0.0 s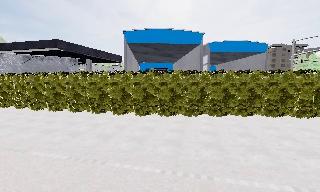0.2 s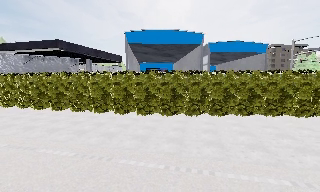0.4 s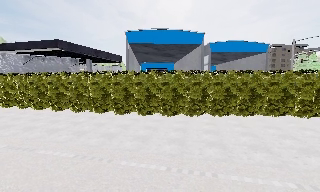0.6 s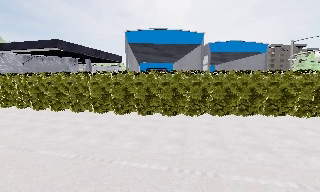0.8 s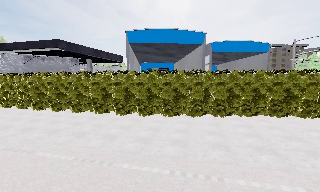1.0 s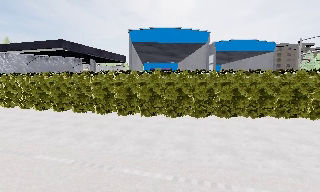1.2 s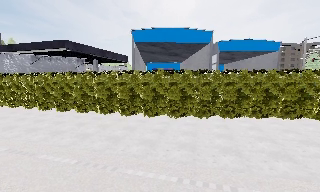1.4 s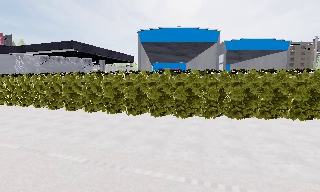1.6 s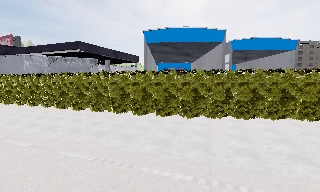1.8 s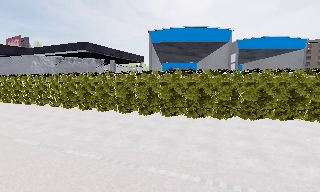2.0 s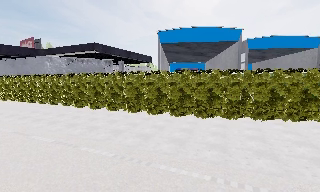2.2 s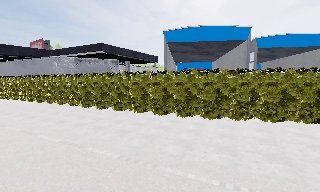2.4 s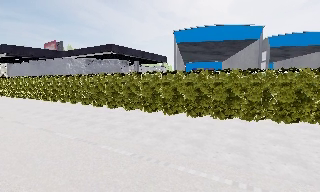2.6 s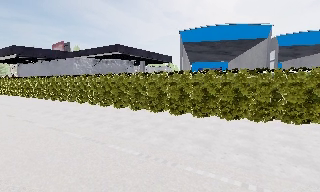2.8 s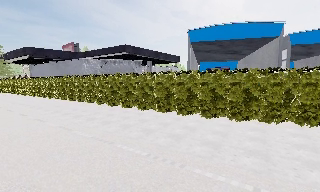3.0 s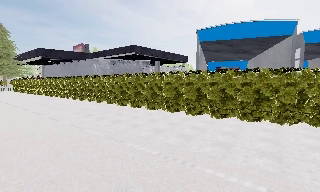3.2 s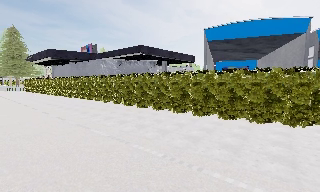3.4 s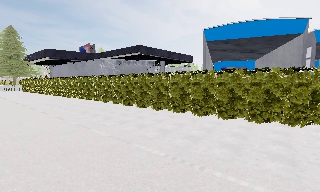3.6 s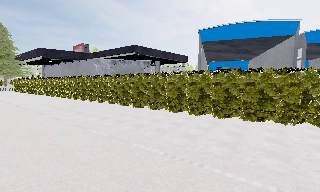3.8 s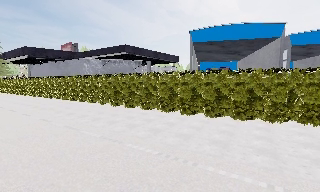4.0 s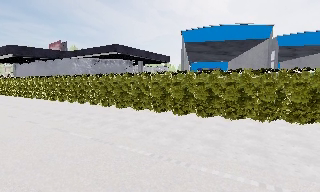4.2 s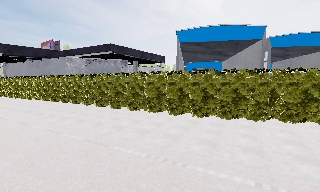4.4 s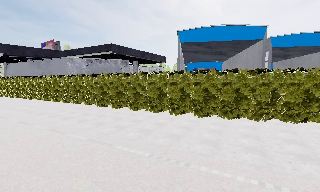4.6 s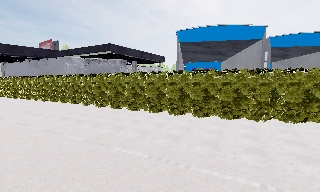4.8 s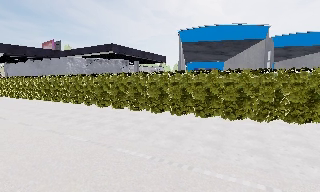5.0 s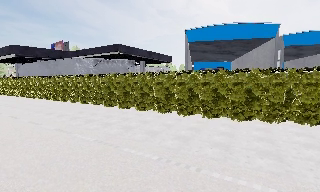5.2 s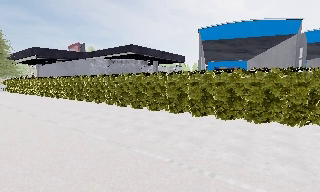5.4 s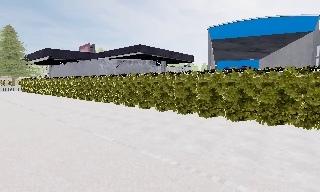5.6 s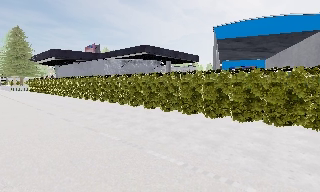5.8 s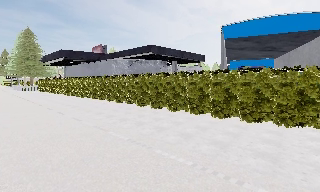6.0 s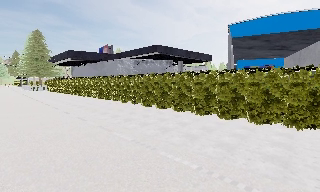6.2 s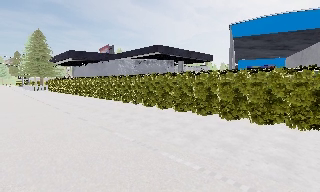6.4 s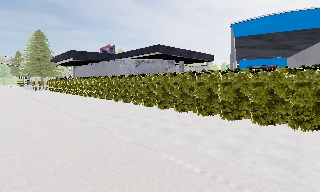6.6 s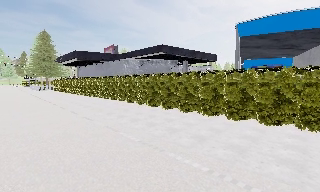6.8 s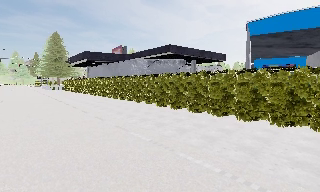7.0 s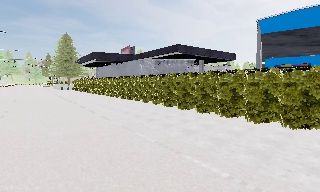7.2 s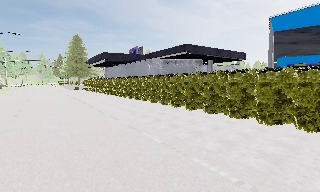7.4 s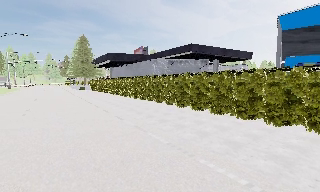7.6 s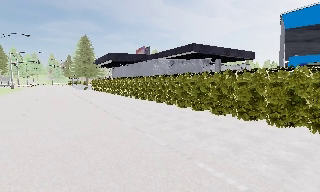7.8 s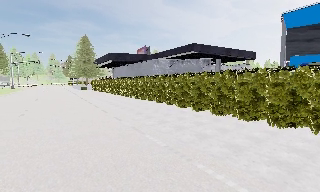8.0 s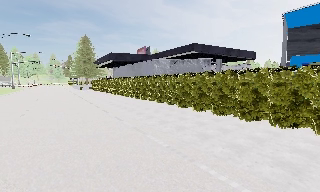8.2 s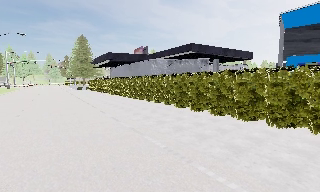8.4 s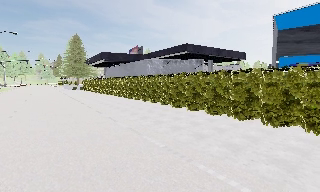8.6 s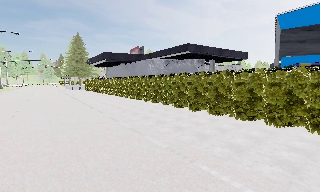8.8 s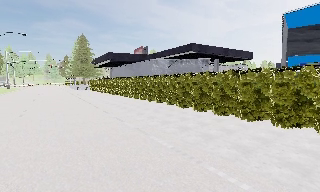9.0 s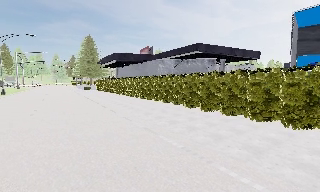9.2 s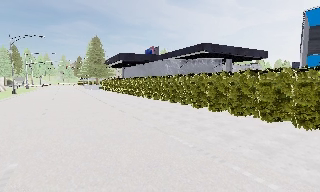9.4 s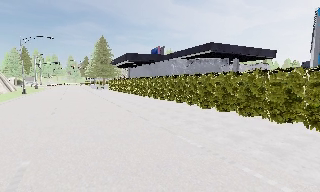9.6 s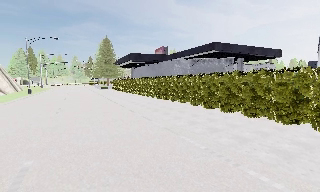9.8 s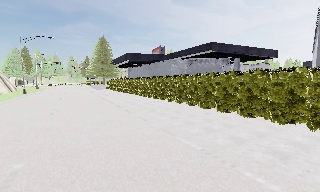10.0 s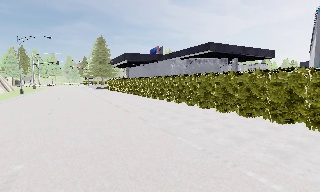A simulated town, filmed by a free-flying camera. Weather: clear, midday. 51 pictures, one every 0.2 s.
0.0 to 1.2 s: The camera shifts only a little, or ends up much as it began.
1.2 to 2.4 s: The camera pans to its left, which is counterclockwise from overhead, by about 15 degrees.
2.4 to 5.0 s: The camera shifts only a little, or ends up much as it began.
5.0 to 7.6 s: The scene slides to the right, as the camera pans about 25 degrees to its left. It travels forward, about 0.5 m, so what stands in front looms larger.
7.6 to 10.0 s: The camera travels to its left, about 0.5 m, so close, fixed things drift to the right.
The film runs forward here.
